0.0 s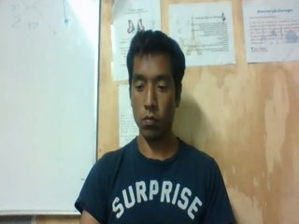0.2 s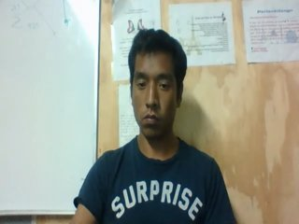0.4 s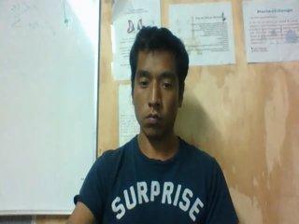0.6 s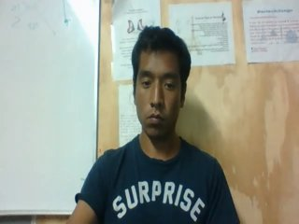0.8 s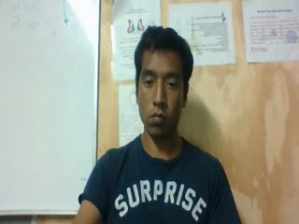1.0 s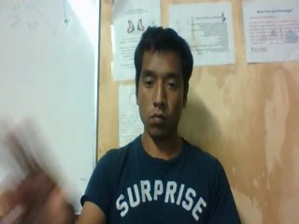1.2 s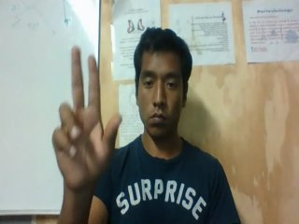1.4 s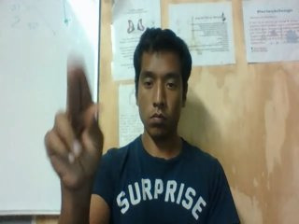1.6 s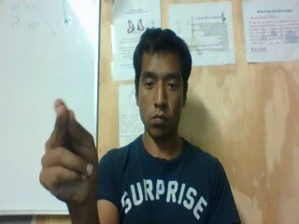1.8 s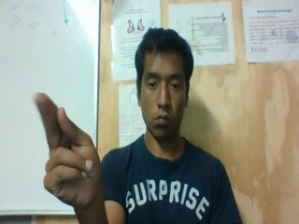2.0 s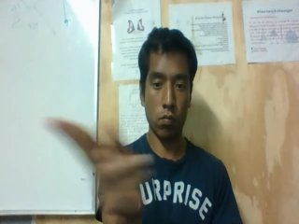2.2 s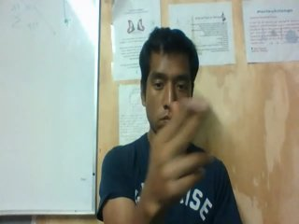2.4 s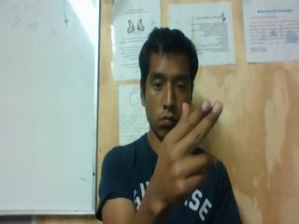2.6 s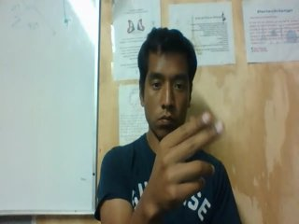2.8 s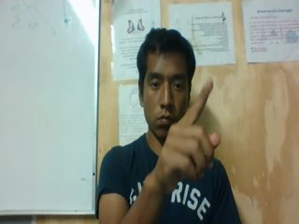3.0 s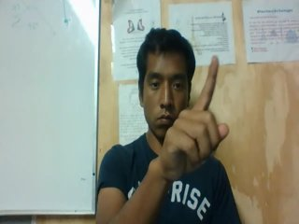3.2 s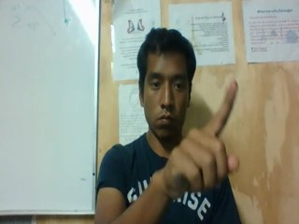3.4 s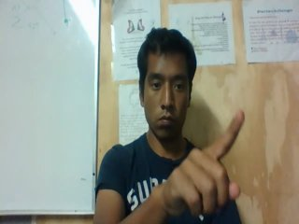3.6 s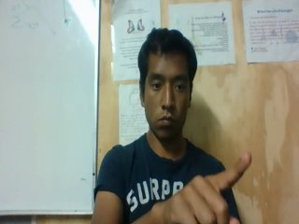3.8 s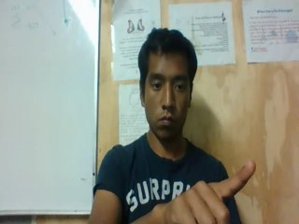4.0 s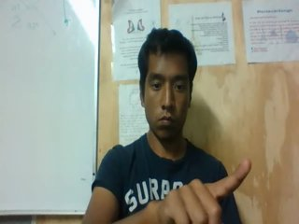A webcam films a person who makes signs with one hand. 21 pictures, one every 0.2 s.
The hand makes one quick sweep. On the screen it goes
to the right.
0.0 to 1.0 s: Non-gesture.
1.1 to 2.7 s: On the screen the hand sweeps to the right. The name of the sign: Throw left.
2.8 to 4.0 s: Pointing with one finger.
